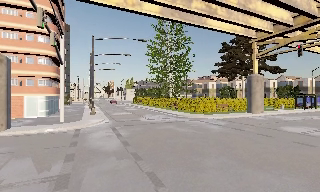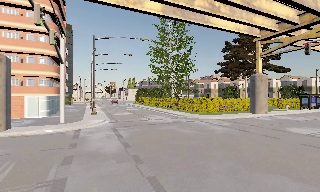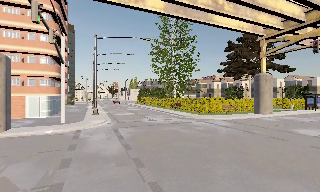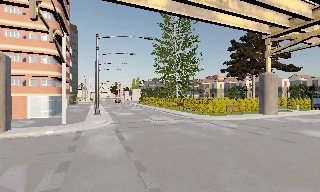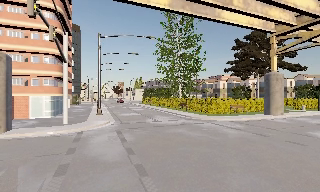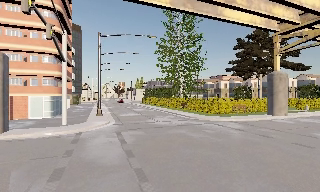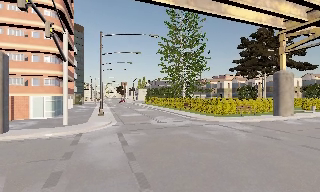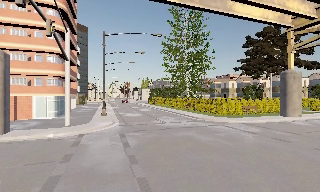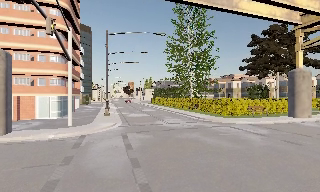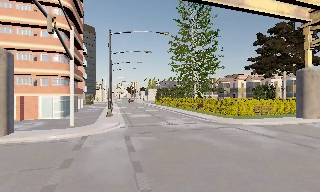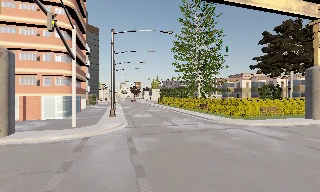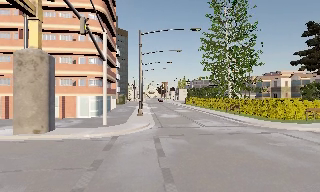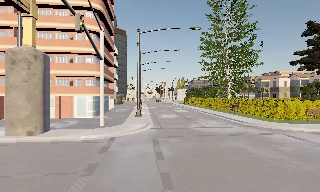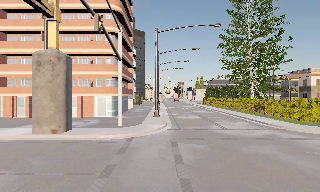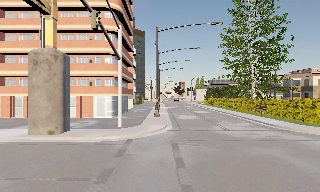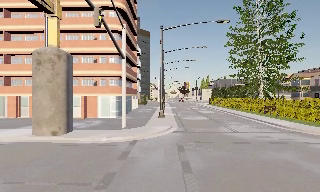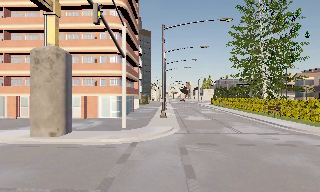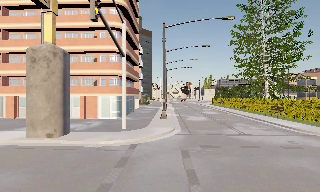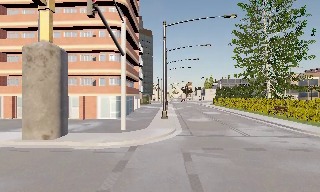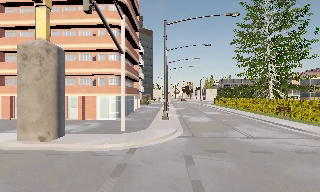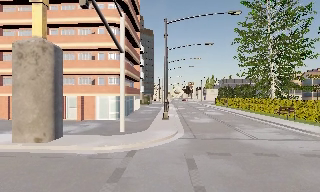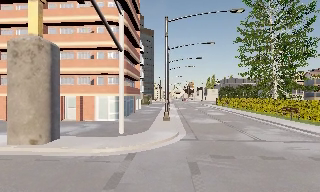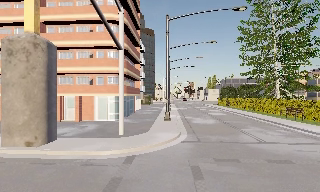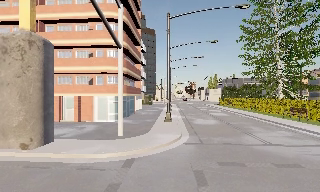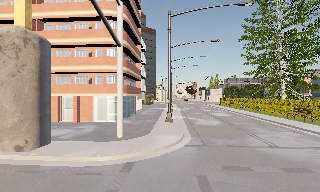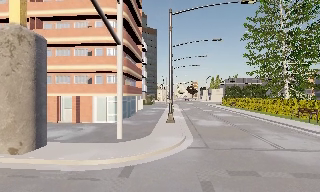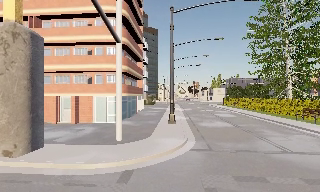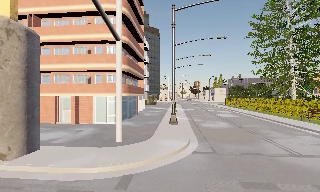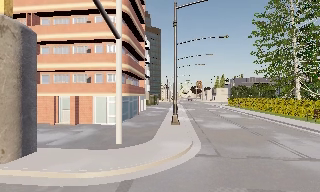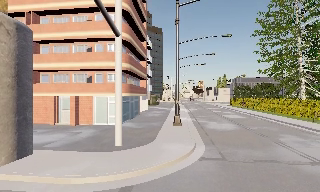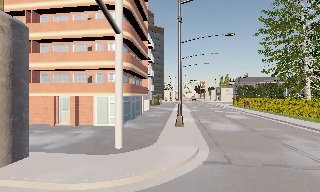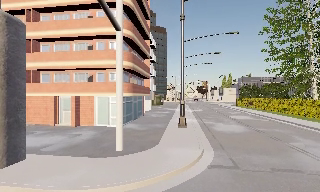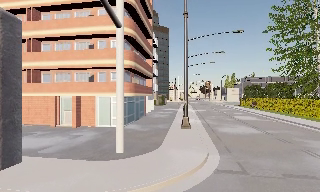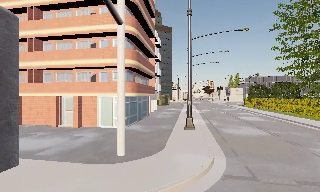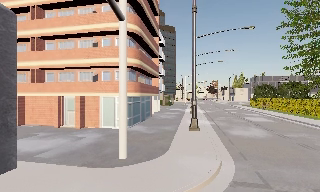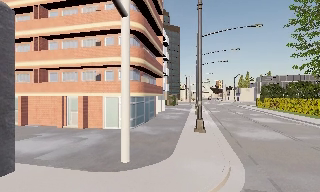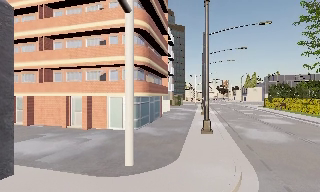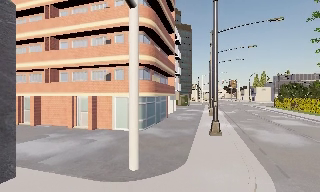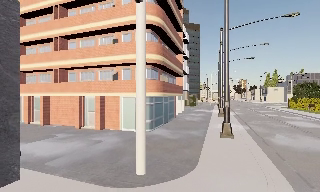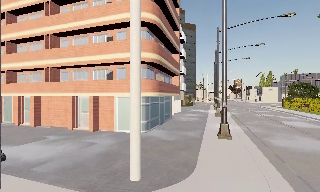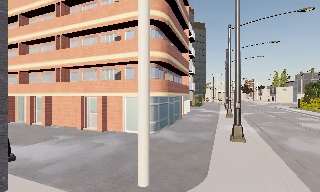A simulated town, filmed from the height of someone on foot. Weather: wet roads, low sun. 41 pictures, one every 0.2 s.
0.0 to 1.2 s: The camera travels forward, about 2 m, so what stands in front looms larger.
1.2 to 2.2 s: The camera swings to its left by about 15 degrees, and the scene slides to the right. It travels forward, about 1.5 m, so what stands in front looms larger.
2.2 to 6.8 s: The camera swings to its left by about 15 degrees, and the scene slides to the right. It travels forward, about 8 m, so what stands in front looms larger.
6.8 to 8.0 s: The camera swings to its left by about 10 degrees, and the scene slides to the right. It travels forward, about 2 m, so what stands in front looms larger.
The film runs forward here.
